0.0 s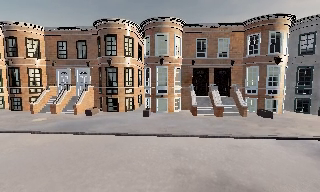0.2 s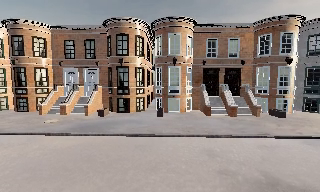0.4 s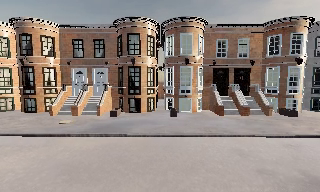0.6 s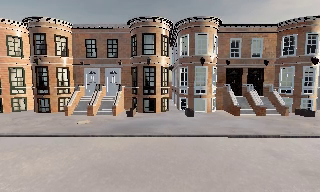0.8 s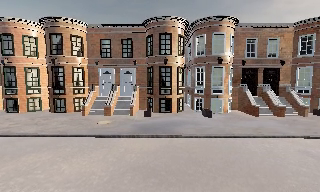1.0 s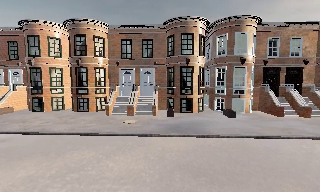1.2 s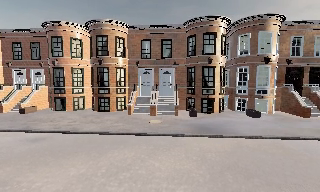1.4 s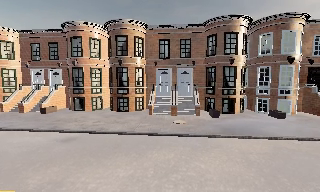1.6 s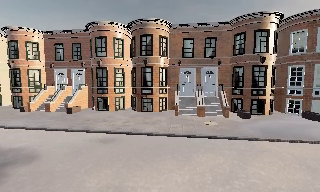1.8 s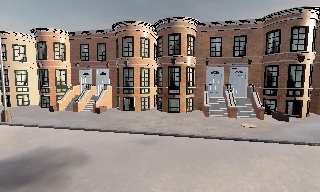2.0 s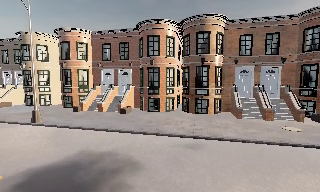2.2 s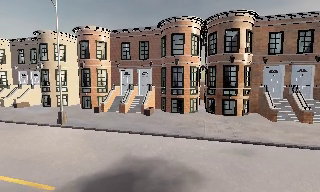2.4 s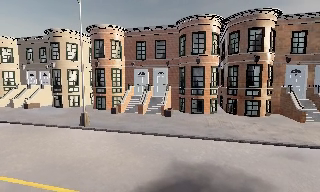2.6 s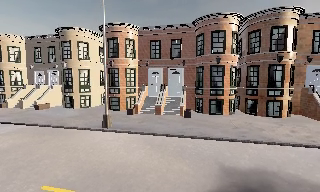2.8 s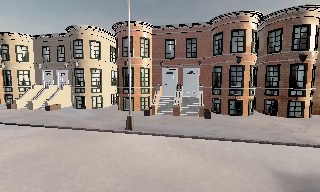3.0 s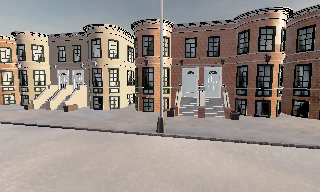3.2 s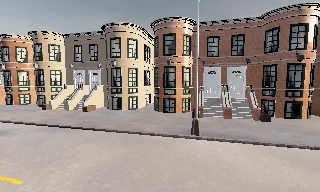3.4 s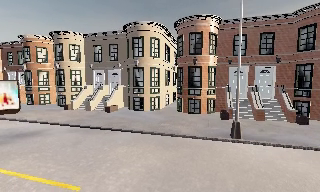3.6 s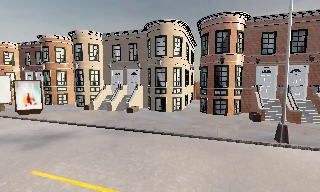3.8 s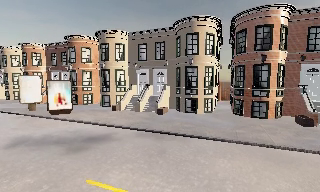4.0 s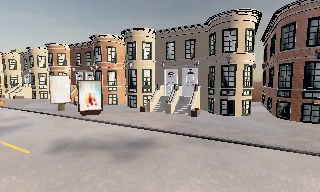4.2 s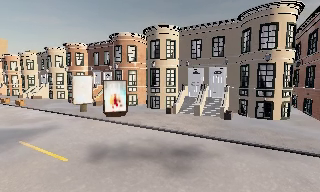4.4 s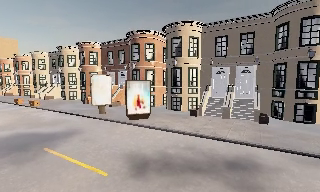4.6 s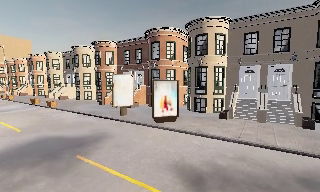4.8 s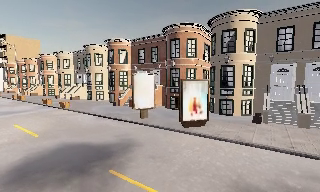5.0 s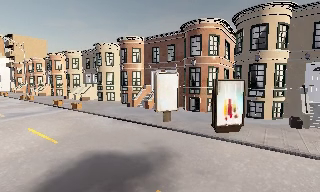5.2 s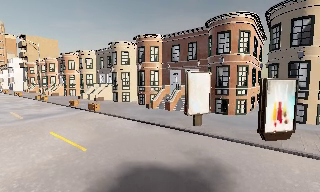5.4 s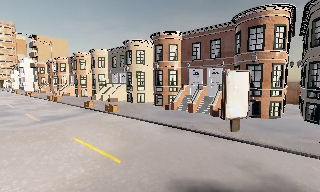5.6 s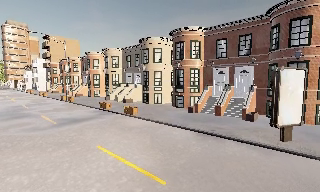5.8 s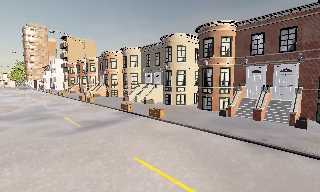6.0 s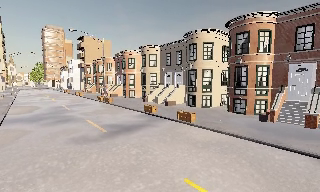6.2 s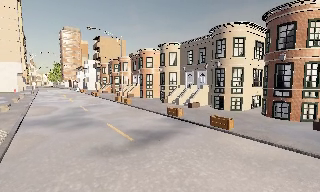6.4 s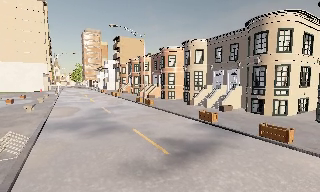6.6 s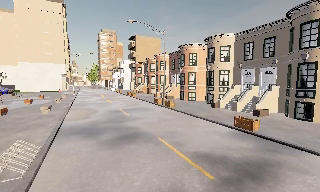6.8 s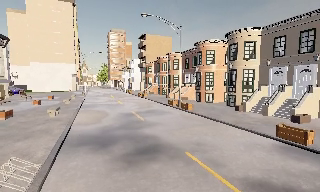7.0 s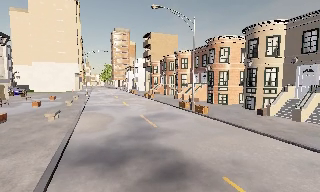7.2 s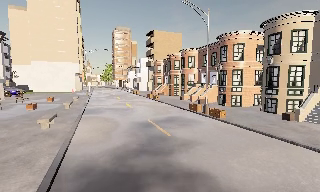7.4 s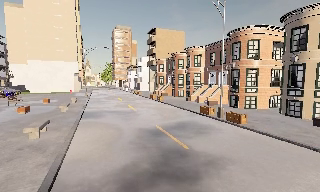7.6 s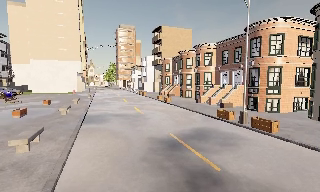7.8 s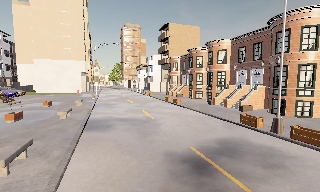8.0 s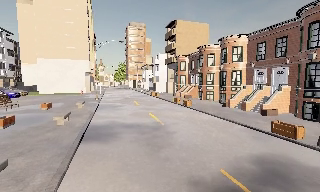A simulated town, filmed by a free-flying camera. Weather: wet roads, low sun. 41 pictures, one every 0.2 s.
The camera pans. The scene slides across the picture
to the right.
The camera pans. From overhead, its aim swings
counterclockwise.
0.0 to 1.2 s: The camera travels to its left, about 7 m, so close, fixed things drift to the right.
1.2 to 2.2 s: The camera swings to its left by about 10 degrees, and the scene slides to the right. It travels to its left, about 7 m, so close, fixed things drift to the right.
2.2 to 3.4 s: The camera travels to its left, about 9 m, so close, fixed things drift to the right.
3.4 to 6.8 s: The scene slides to the right, as the camera pans about 50 degrees to its left. It travels to its left and forward, about 25 m, so close, fixed things drift to the right.
6.8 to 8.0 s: The camera travels forward, about 9 m, so what stands in front looms larger.
The film runs backward here.
